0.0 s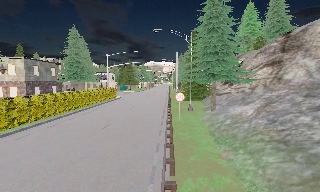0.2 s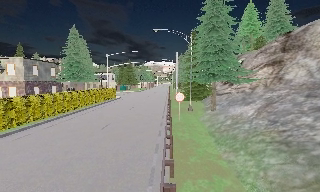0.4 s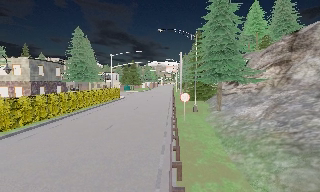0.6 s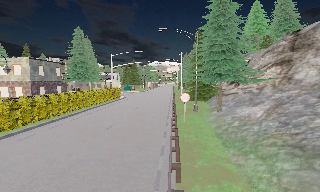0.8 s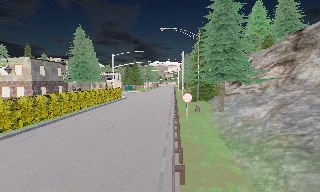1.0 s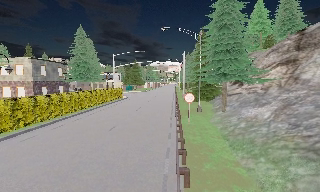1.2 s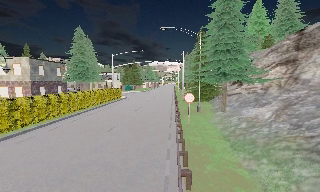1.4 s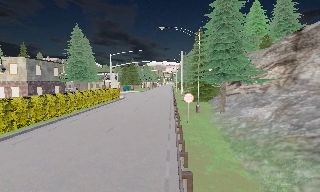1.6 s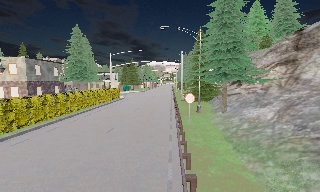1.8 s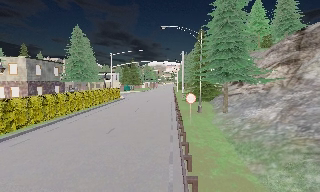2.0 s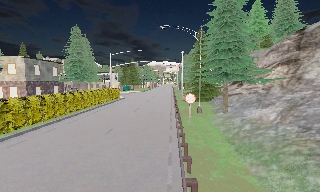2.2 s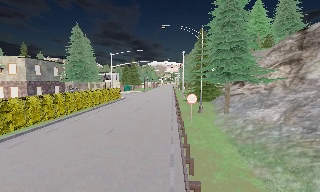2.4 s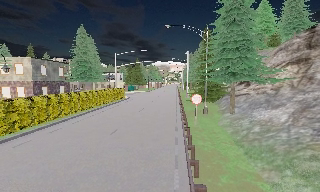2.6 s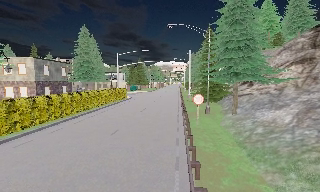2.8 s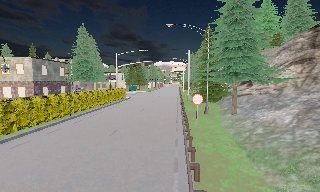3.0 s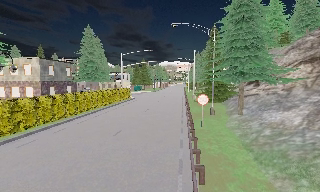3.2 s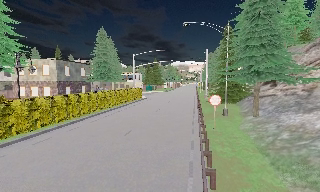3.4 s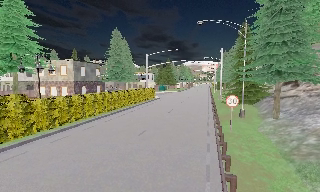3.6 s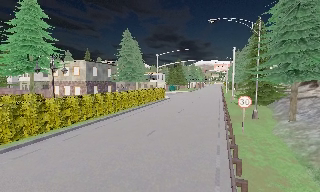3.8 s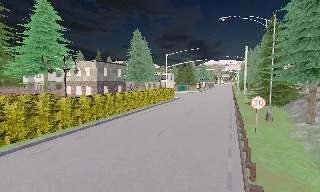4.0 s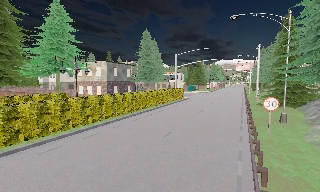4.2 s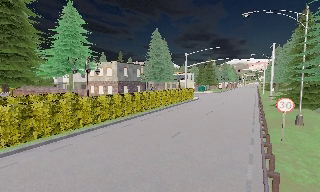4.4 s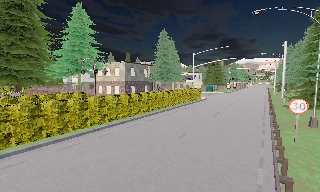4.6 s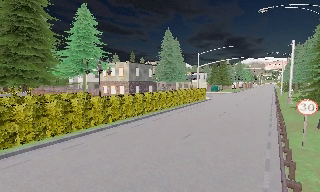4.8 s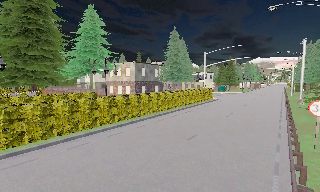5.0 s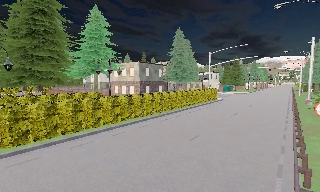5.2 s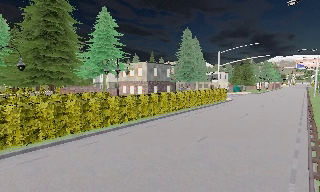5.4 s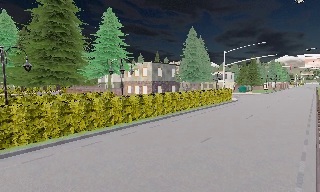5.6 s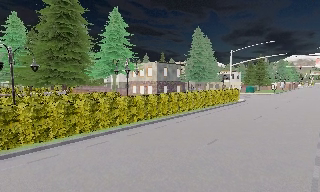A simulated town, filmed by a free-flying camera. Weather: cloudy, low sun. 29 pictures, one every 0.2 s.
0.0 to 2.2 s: The camera travels forward, about 1 m, so what stands in front looms larger.
2.2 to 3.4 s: The camera swings to its left by about 10 degrees, and the scene slides to the right. It travels forward, about 0.5 m, so what stands in front looms larger.
3.4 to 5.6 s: The camera pans to its left, which is counterclockwise from overhead, by about 30 degrees. It travels forward and to its right, about 1 m, so what stands in front looms larger.
The film runs forward here.
